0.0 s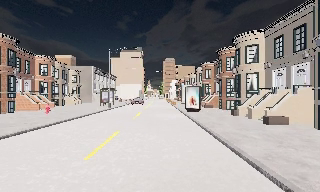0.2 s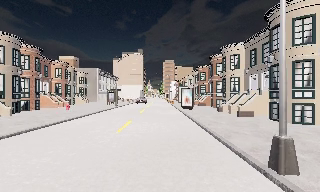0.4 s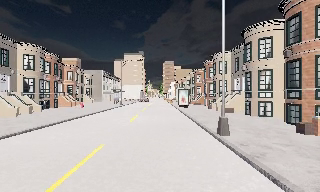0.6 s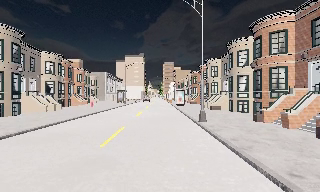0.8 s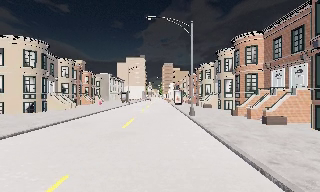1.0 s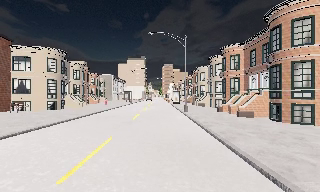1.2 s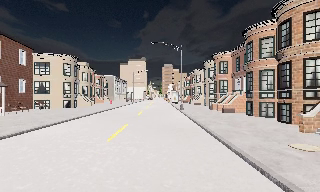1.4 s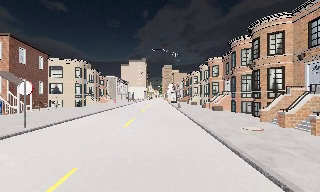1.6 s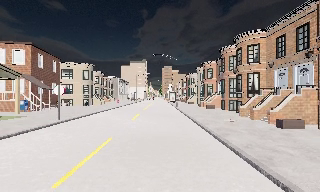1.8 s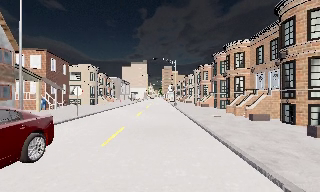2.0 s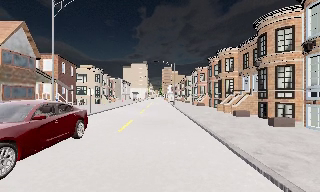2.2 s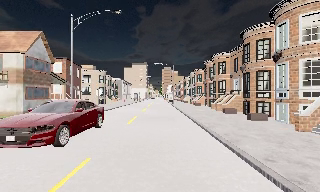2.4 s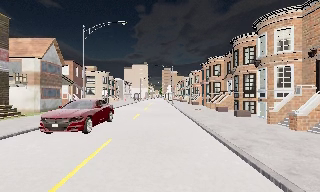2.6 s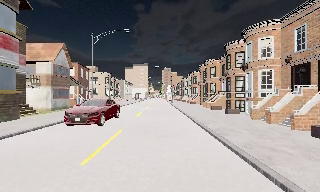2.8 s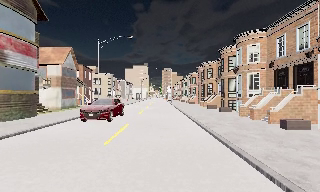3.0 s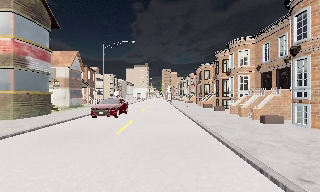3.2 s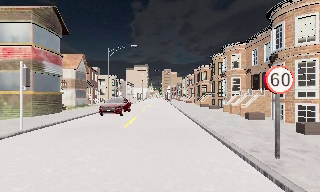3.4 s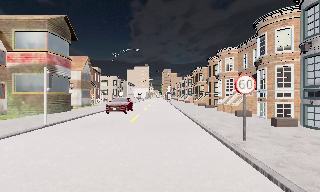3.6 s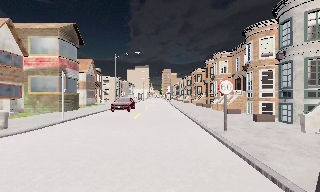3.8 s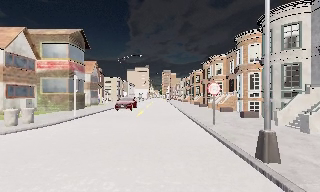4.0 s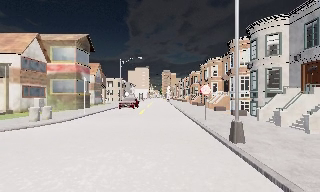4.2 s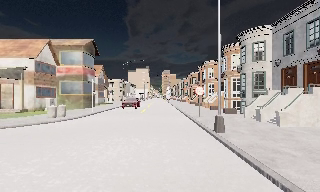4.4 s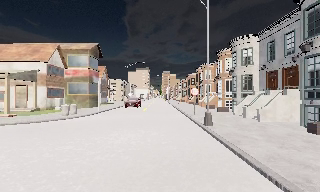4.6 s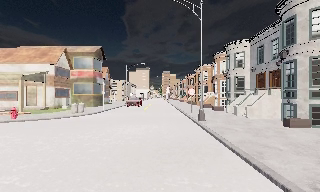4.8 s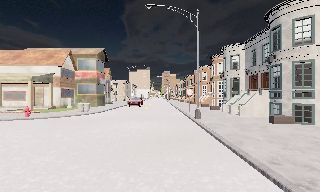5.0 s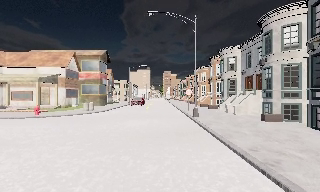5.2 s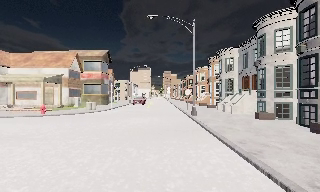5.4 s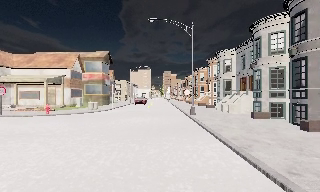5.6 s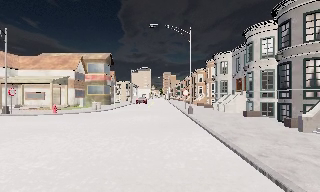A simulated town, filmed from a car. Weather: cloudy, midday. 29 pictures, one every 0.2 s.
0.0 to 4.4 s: The camera travels backward, about 45 m, so what stands in front gets smaller. It loses speed.
4.4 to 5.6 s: The camera travels backward, about 5 m, so what stands in front gets smaller. It loses speed.
The film runs backward here.
